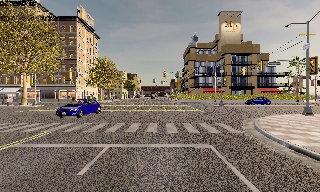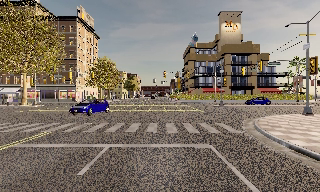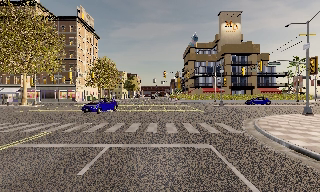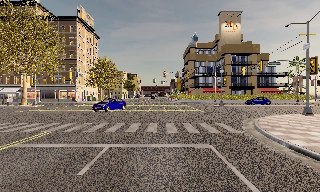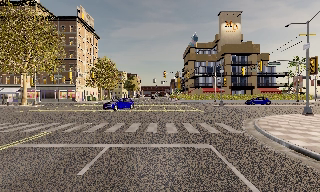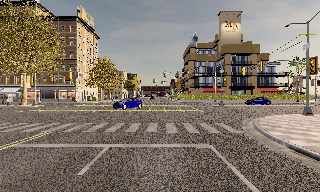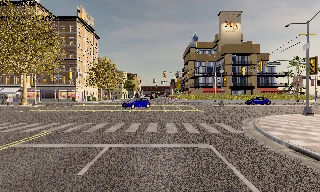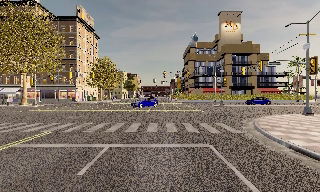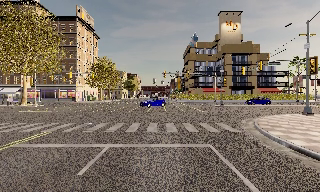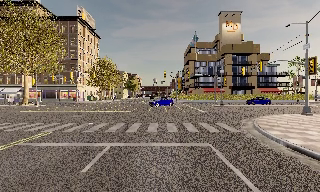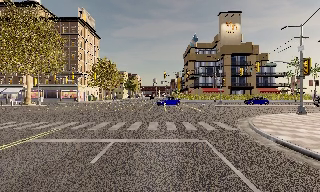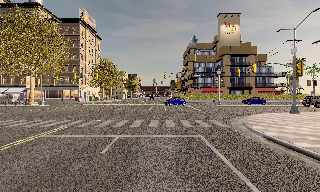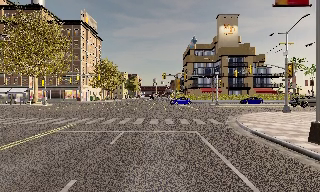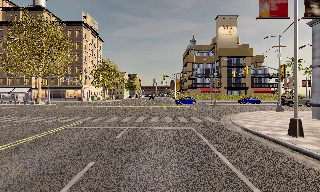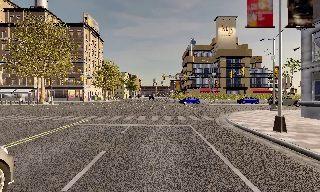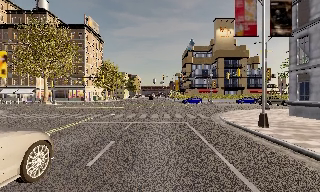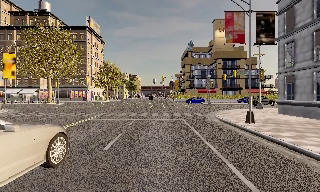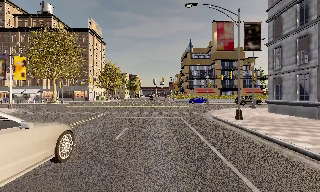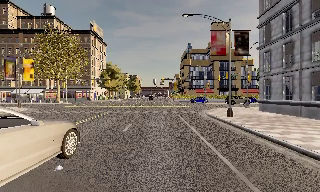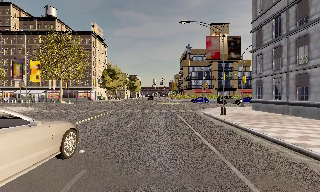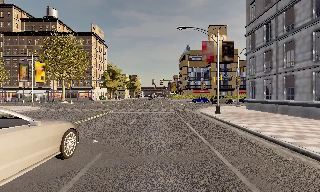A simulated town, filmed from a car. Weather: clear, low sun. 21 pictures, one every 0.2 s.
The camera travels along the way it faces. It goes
backward.
0.0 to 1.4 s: The camera keeps its place and its aim.
1.4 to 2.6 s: The camera travels backward, about 3 m, so what stands in front gets smaller. It gains speed.
2.6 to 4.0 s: The camera travels backward, about 8 m, so what stands in front gets smaller.
The film runs backward here.
